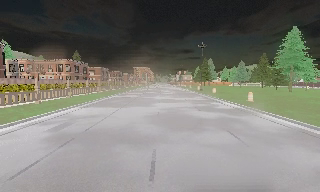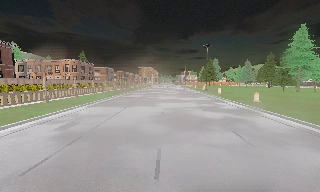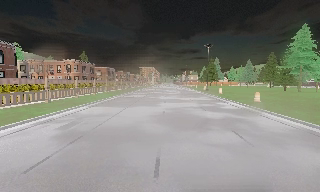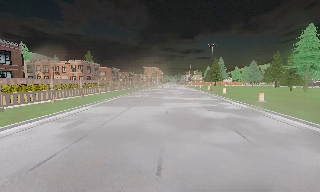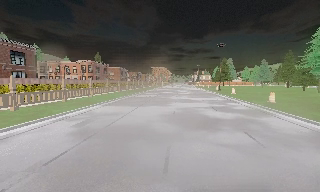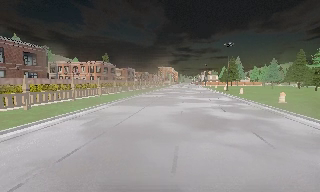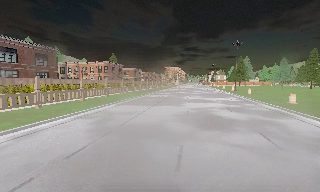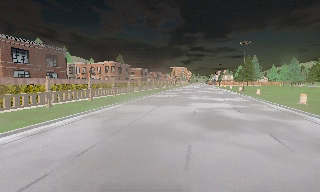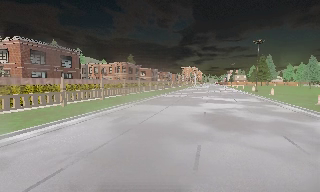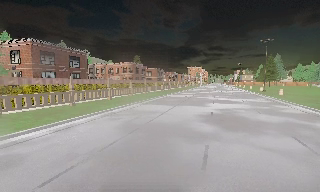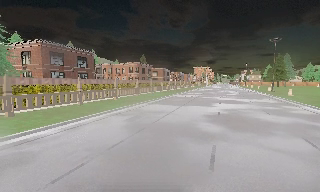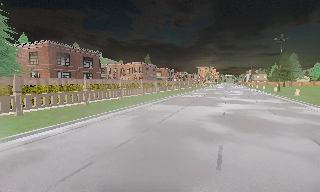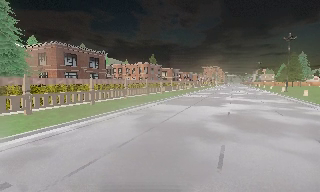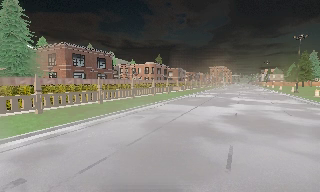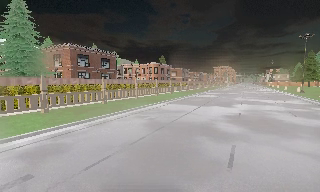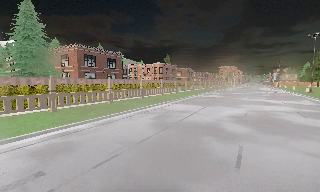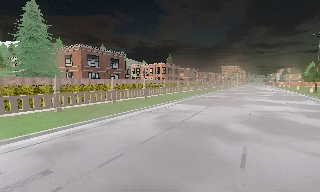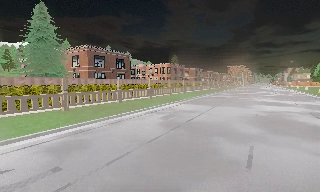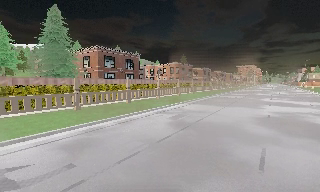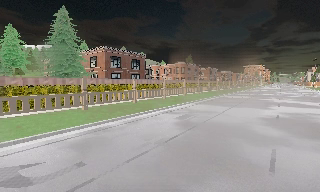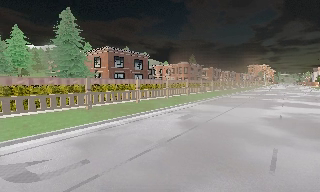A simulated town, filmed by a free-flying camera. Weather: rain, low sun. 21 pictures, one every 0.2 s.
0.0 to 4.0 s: The scene slides to the right, as the camera pans about 40 degrees to its left. It travels backward and to its left, about 1.5 m.
The film runs forward here.
